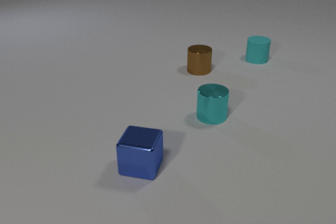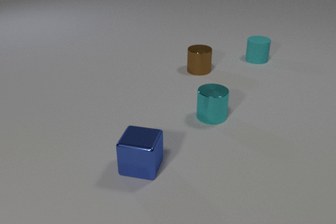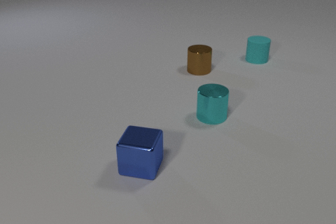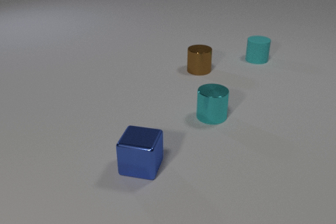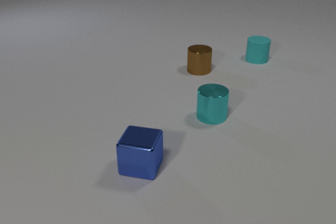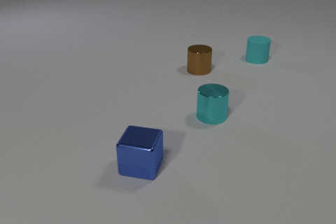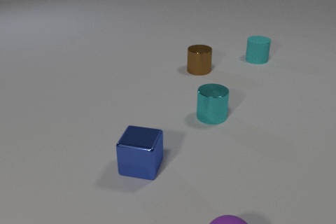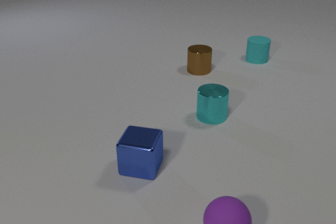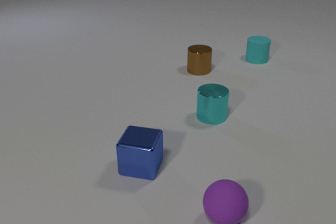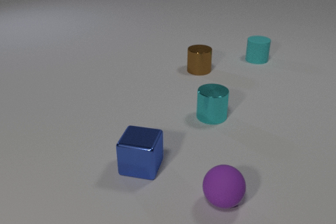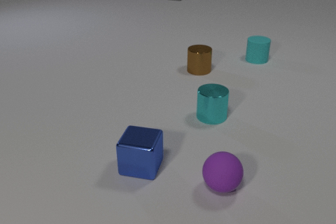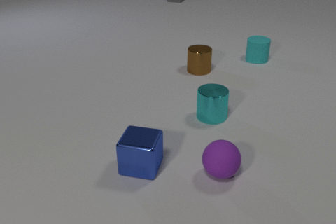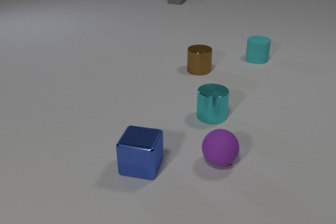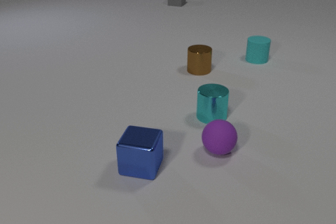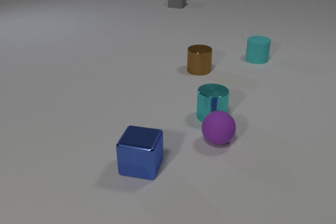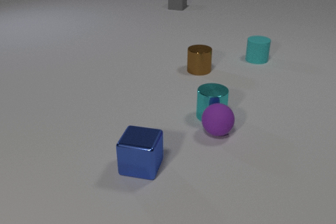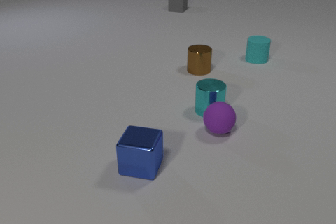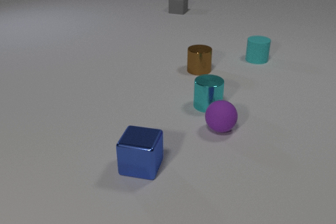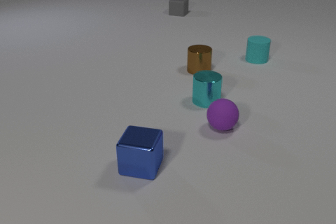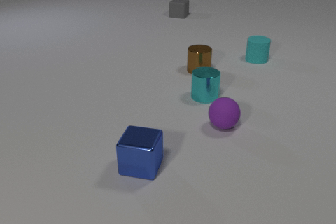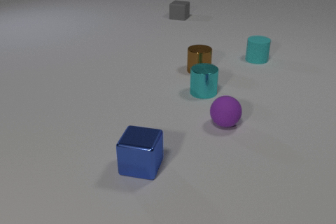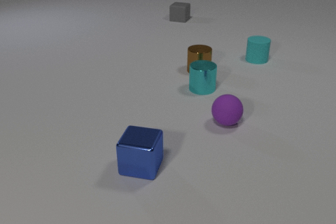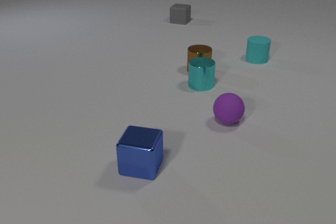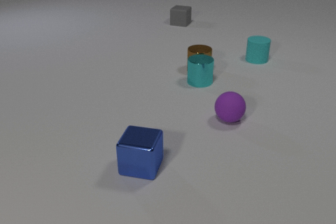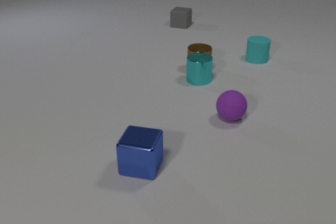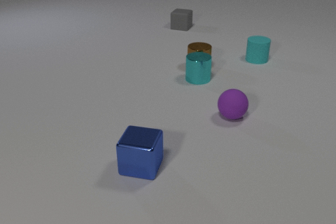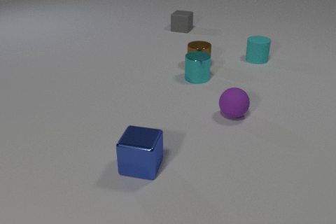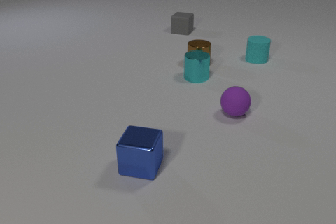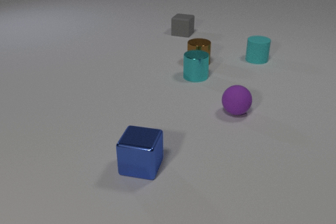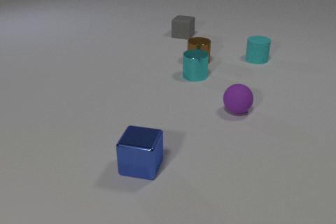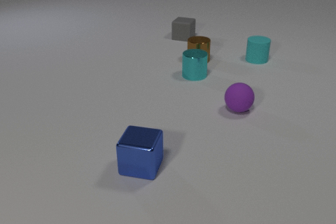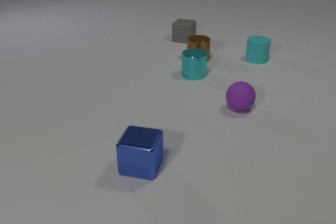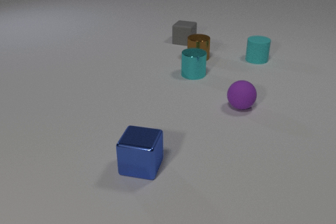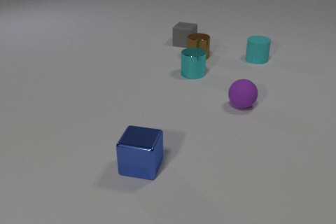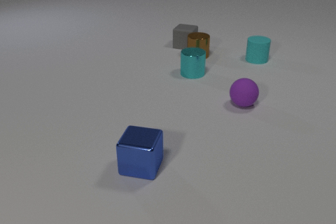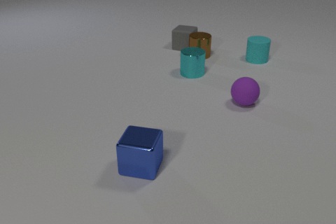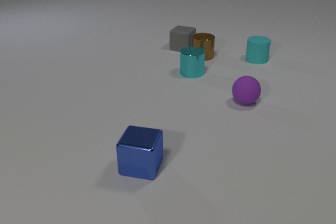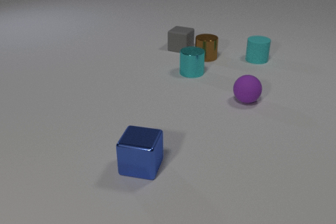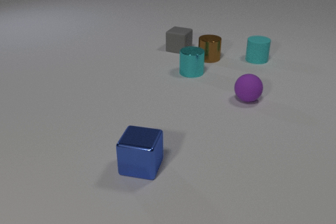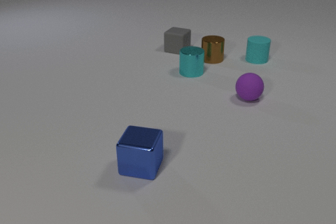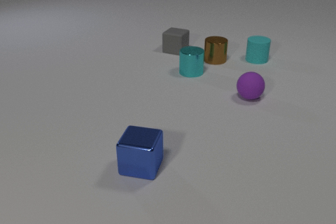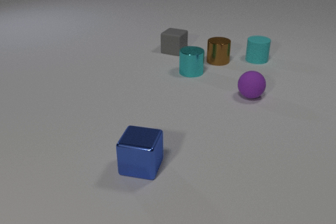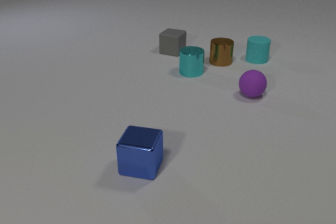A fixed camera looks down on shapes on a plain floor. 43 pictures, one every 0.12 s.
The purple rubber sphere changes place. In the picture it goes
away from the camera.
The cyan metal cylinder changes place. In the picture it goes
away from the camera.
0.00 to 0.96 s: The purple rubber sphere comes in at the bottom edge, rolls away from the camera.
0.96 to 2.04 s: The purple rubber sphere rolls away from the camera. The cyan metal cylinder slides away from the camera. The gray rubber cube comes in at the top edge, slides toward the camera. The purple rubber sphere and the cyan metal cylinder collide.
2.04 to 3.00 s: The purple rubber sphere rolls away from the camera and to the right. The cyan metal cylinder slides away from the camera. The brown metal cylinder slides away from the camera. The gray rubber cube slides toward the camera. The cyan metal cylinder and the brown metal cylinder collide.
3.00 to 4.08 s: The purple rubber sphere rolls away from the camera. The cyan metal cylinder slides away from the camera and to the left. The brown metal cylinder slides away from the camera. The gray rubber cube slides toward the camera.
4.08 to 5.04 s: The purple rubber sphere rolls away from the camera. The brown metal cylinder slides to the right and toward the camera. The gray rubber cube slides toward the camera and to the left. The brown metal cylinder and the gray rubber cube collide.
Are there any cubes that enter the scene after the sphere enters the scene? yes.
What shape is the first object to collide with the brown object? cylinder.
How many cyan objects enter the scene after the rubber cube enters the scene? 0.
